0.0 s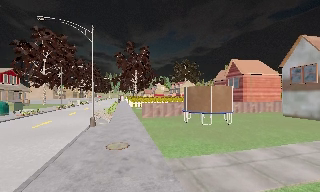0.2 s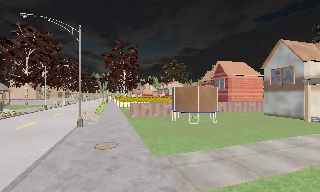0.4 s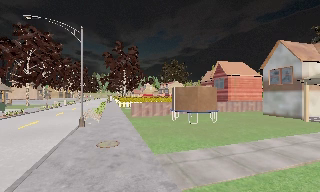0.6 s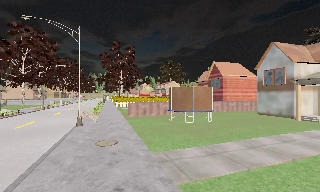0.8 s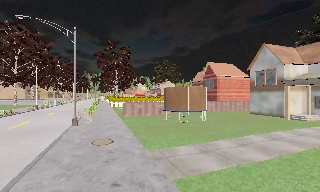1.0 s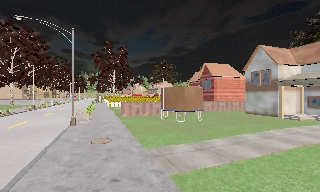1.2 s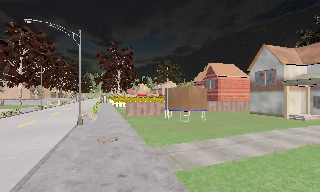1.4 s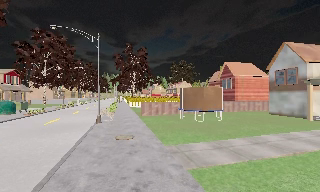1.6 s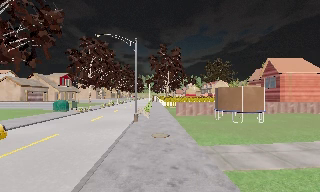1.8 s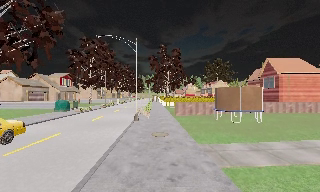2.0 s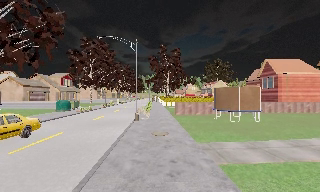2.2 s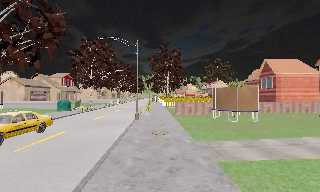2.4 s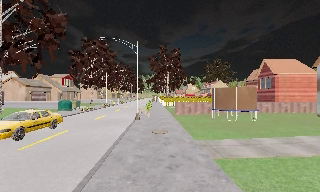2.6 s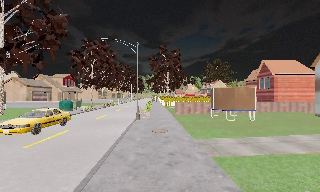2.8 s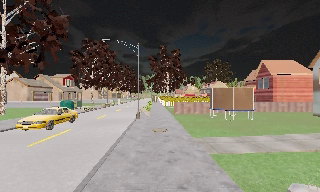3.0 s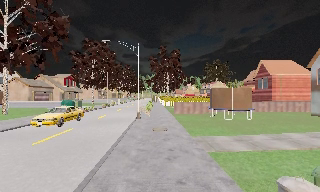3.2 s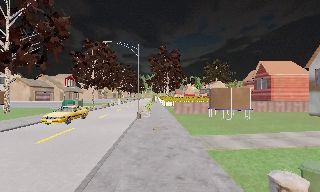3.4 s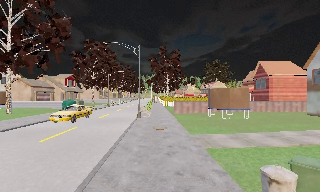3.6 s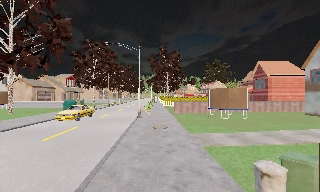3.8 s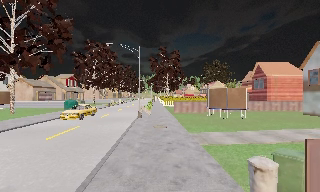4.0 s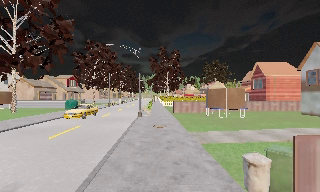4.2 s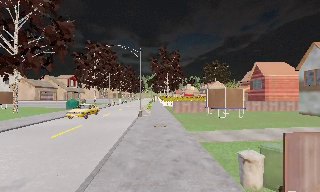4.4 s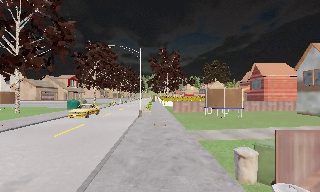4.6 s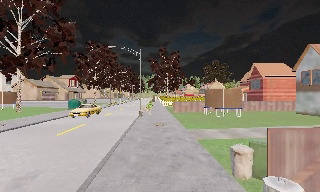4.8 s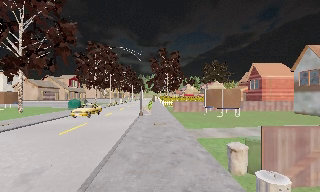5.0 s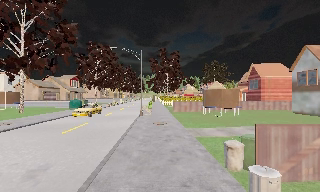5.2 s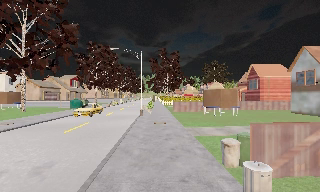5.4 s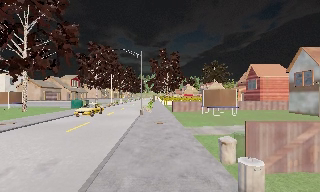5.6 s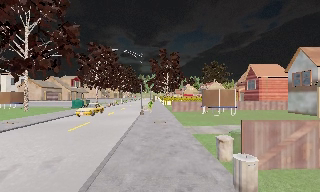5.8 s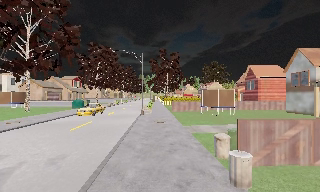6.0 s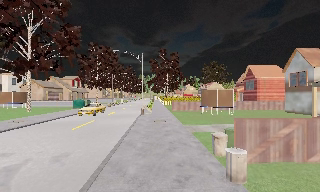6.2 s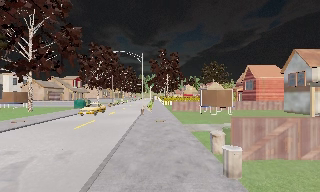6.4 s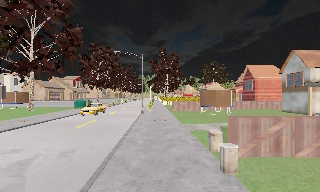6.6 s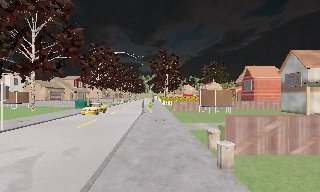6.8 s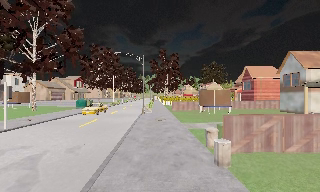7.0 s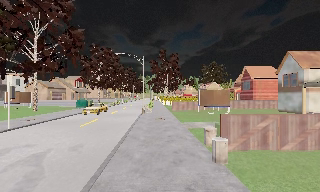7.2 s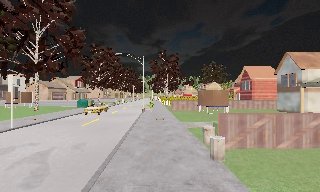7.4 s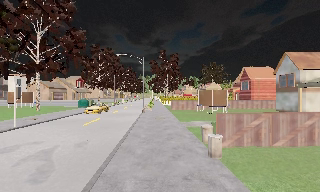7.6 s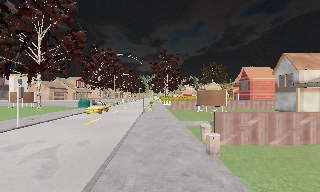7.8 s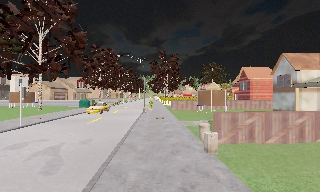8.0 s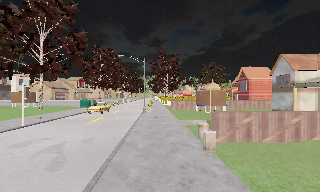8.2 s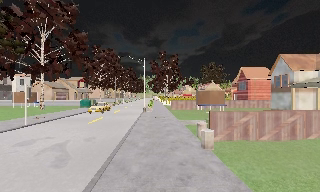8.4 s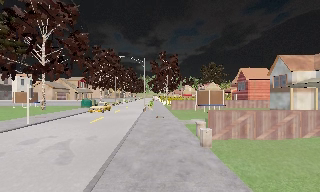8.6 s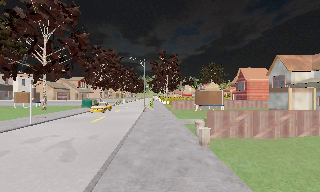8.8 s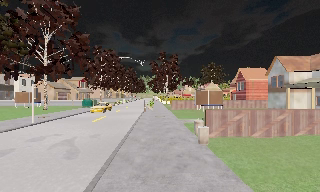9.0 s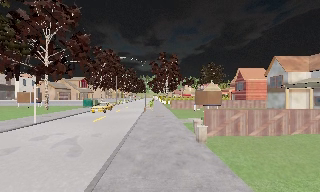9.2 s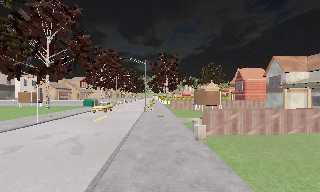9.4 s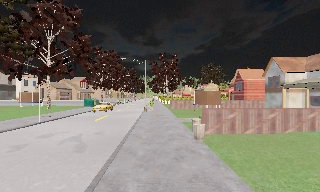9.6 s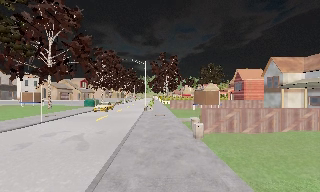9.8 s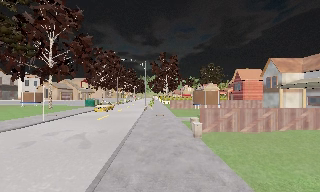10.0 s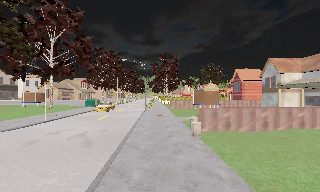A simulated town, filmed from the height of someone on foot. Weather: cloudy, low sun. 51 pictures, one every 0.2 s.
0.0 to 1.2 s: The camera travels backward, about 1.5 m, so what stands in front gets smaller.
1.2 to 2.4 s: The camera pans to its left, which is counterclockwise from overhead, by about 15 degrees. It travels backward, about 1.5 m, so what stands in front gets smaller.
2.4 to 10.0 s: The camera travels backward, about 9 m, so what stands in front gets smaller.
The film runs backward here.
